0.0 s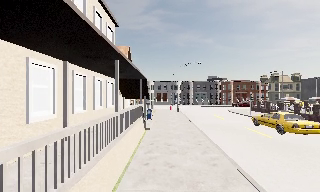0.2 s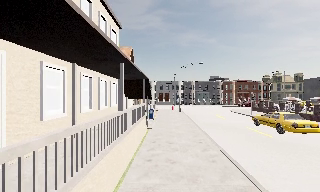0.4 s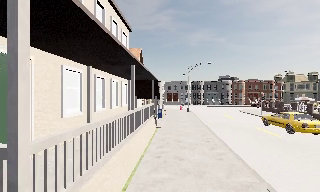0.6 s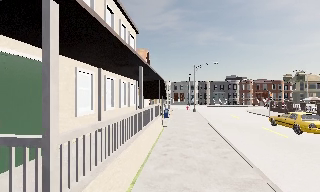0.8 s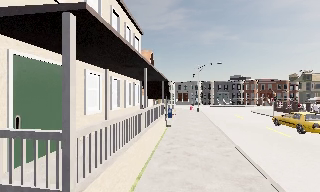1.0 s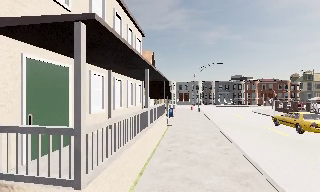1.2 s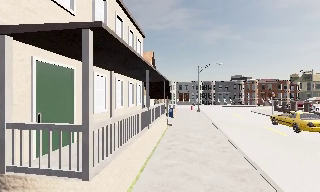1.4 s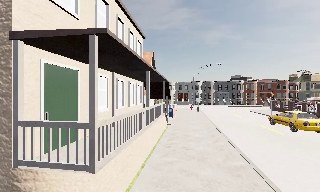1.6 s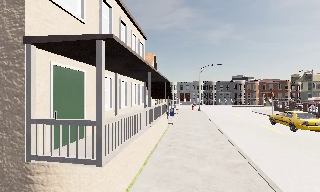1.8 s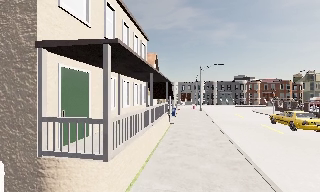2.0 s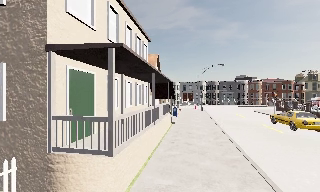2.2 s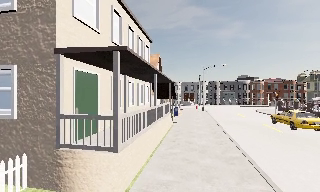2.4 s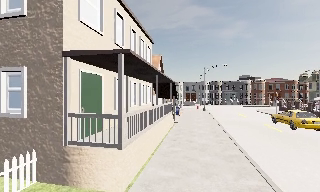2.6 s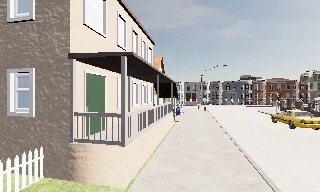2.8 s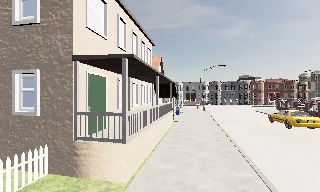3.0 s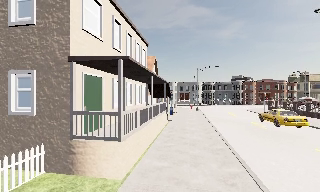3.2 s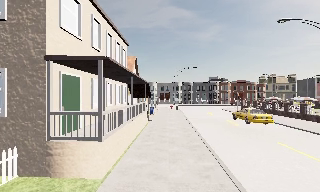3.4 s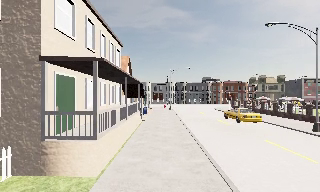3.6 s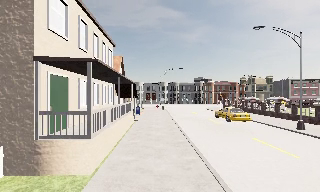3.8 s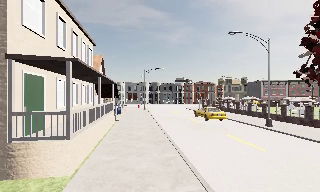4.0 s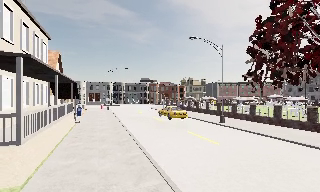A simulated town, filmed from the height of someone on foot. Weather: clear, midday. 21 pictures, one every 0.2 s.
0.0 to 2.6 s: The scene slides to the right, as the camera pans about 10 degrees to its left. It travels backward, about 3.5 m, so what stands in front gets smaller.
2.6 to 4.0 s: The camera pans to its right, which is clockwise from overhead, by about 35 degrees. It travels backward, about 1.5 m.
The film runs backward here.
